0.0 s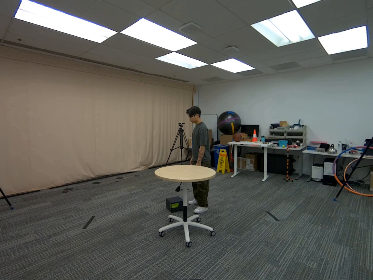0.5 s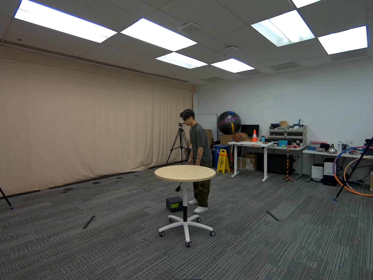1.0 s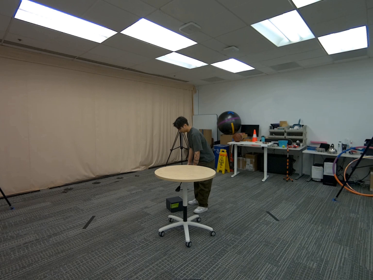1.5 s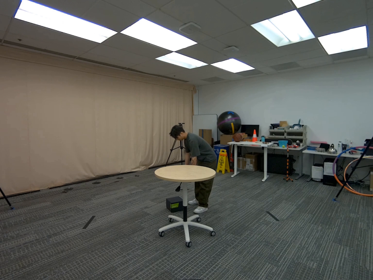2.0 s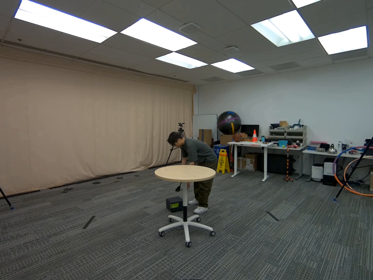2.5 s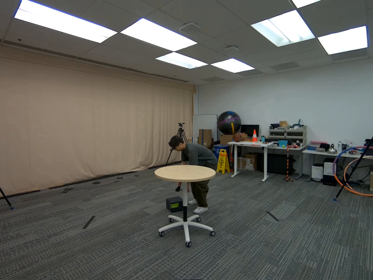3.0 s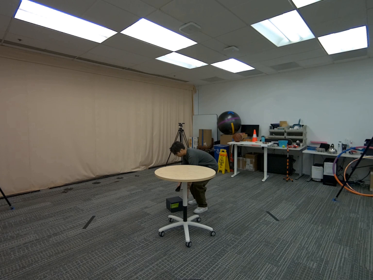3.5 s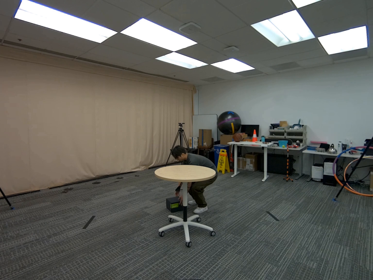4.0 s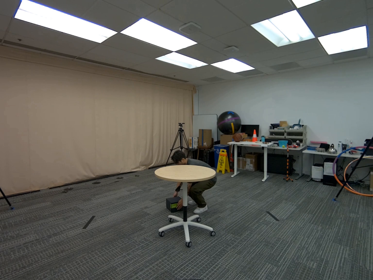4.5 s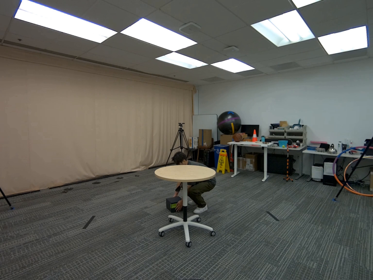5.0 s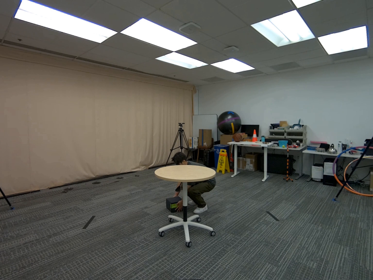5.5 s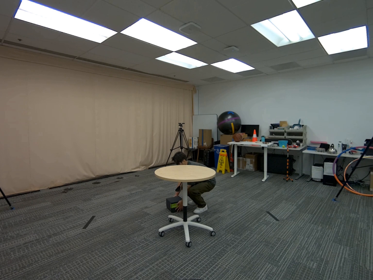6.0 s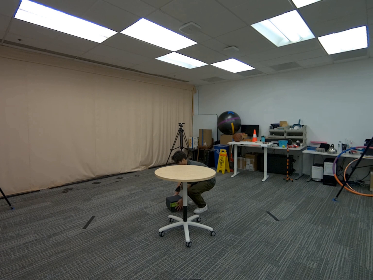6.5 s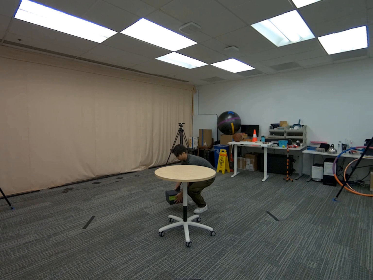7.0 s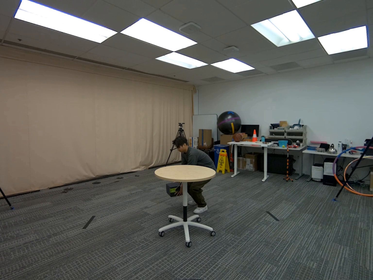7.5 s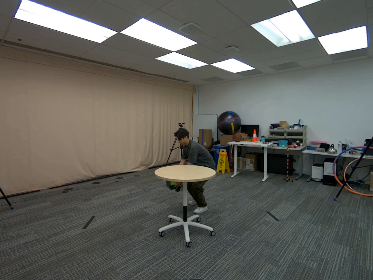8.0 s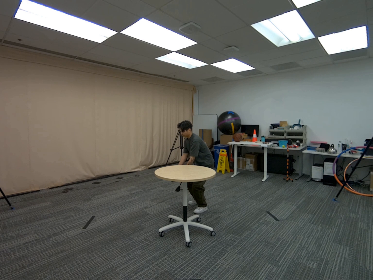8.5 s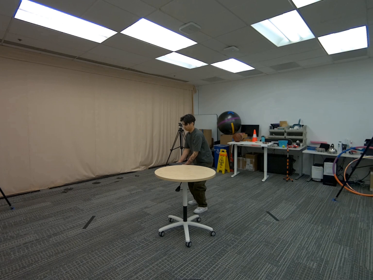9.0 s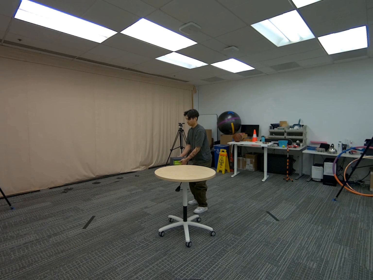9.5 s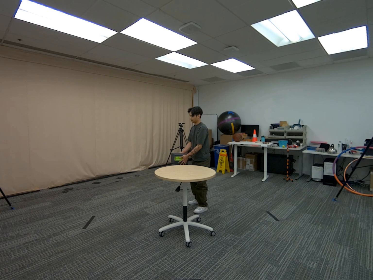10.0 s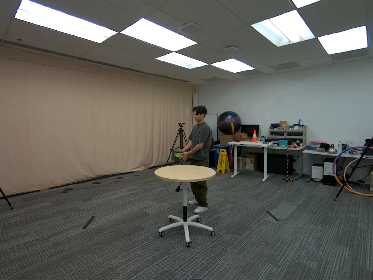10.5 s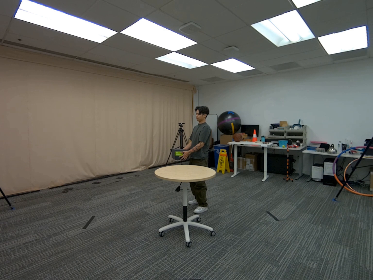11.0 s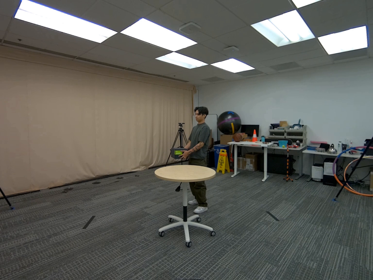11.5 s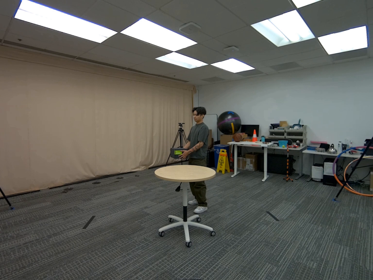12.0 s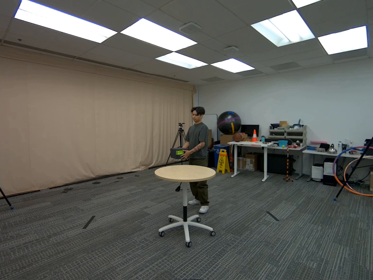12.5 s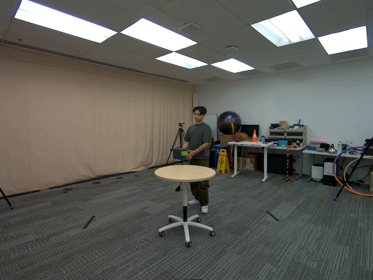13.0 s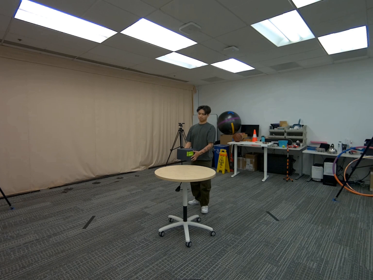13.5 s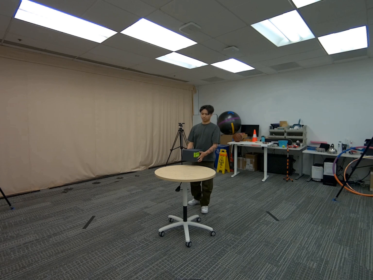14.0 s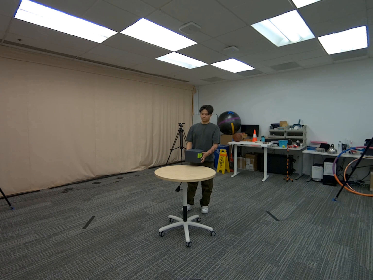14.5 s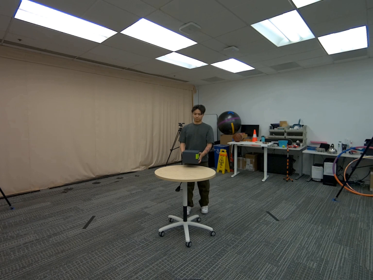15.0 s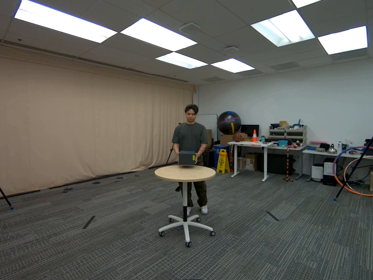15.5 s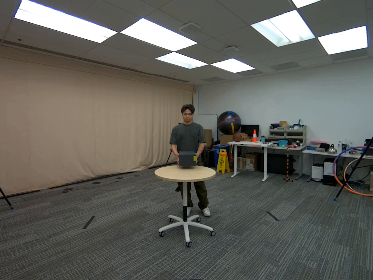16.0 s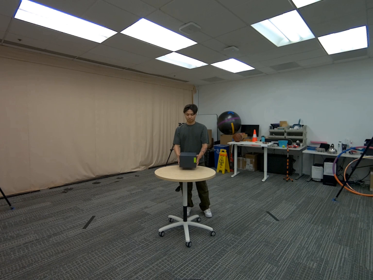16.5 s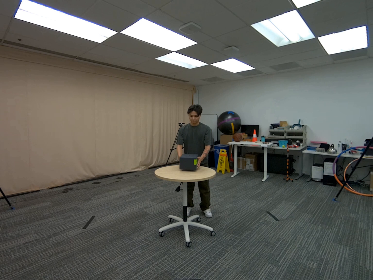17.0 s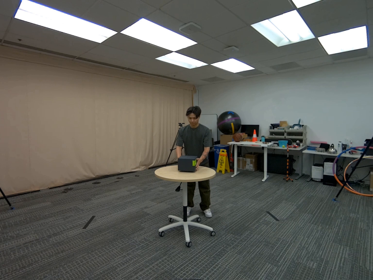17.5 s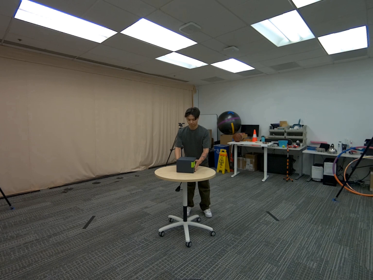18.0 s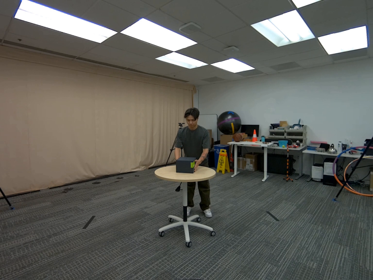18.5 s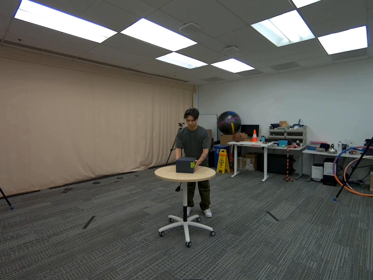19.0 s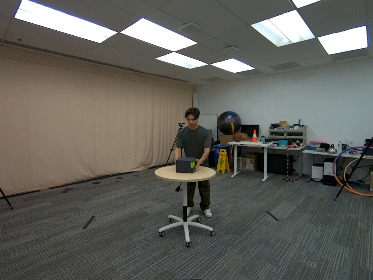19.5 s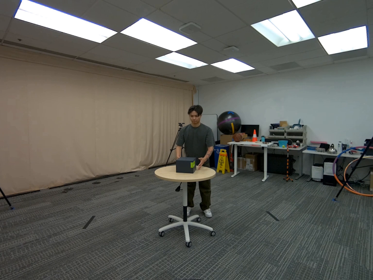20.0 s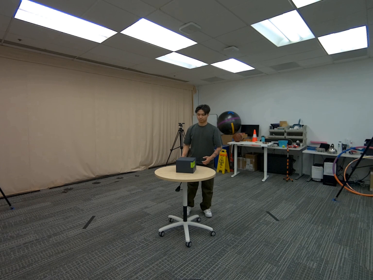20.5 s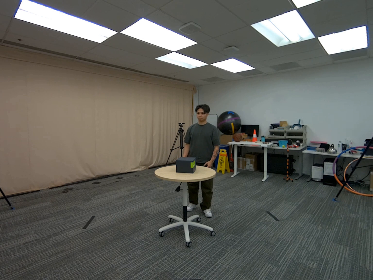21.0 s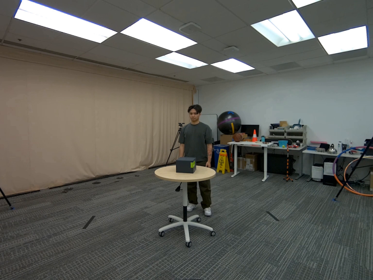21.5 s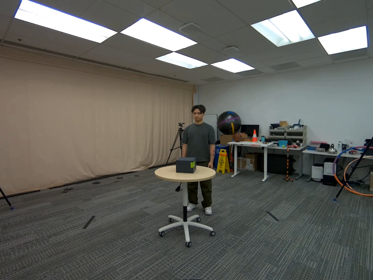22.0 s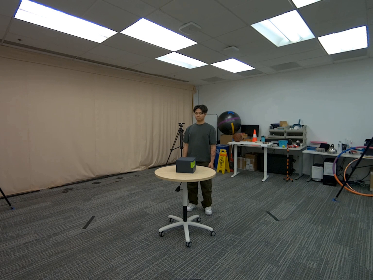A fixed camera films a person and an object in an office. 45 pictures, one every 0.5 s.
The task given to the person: Walk to the box from the ground, pick up the box with both hands, and place it on the round table.
